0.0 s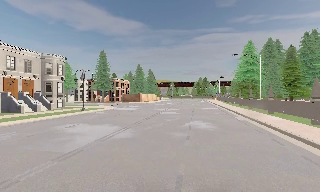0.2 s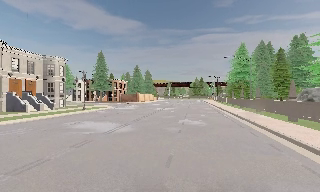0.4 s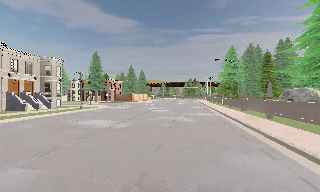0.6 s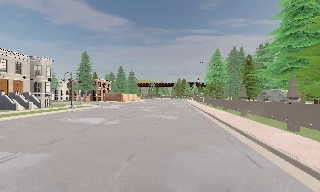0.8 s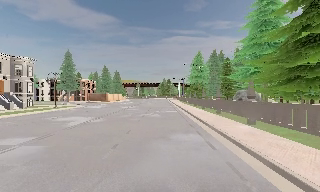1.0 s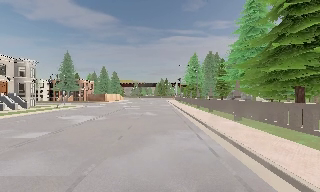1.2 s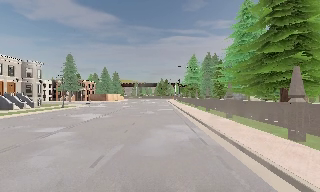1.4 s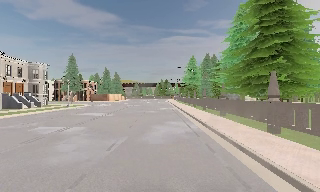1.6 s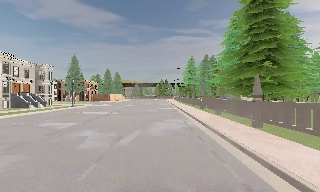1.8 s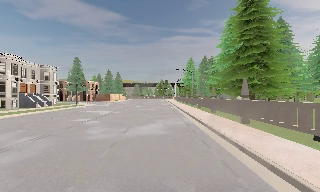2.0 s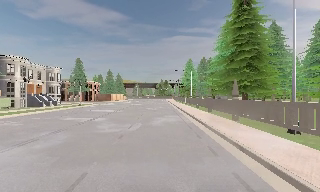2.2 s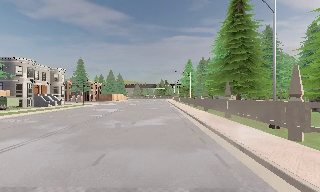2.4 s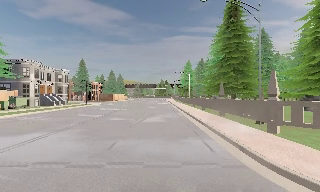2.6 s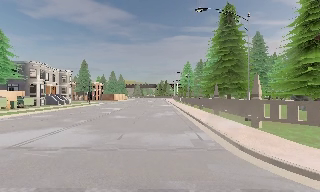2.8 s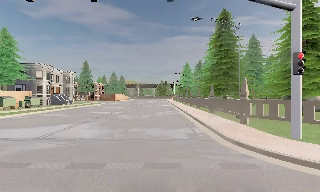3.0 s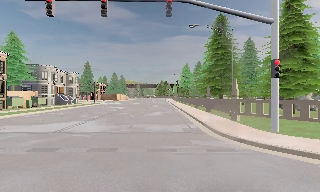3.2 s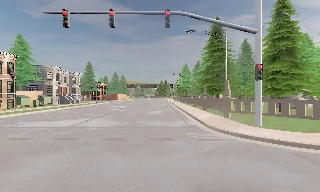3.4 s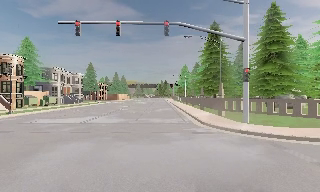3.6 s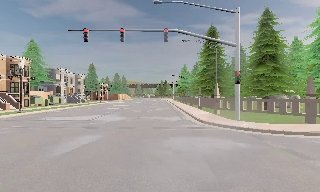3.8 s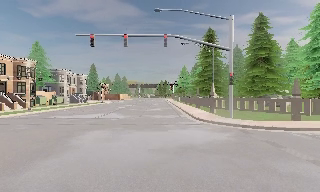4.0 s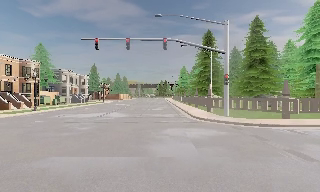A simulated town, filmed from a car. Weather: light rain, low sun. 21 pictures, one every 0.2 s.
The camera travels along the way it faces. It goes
backward.
0.0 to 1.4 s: The camera pans to its right, which is clockwise from overhead, by about 15 degrees. It travels backward, about 9 m, so what stands in front gets smaller.
1.4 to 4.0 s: The camera travels backward, about 15 m, so what stands in front gets smaller.
The film runs backward here.
